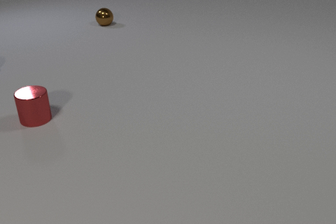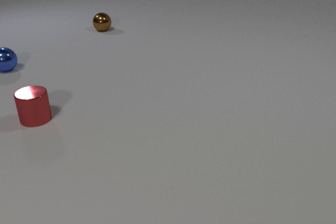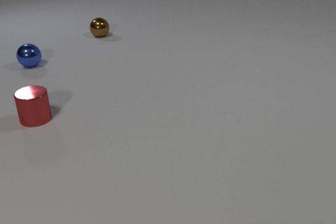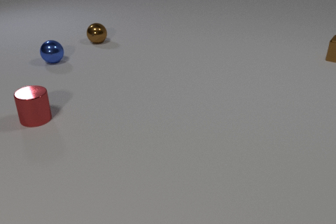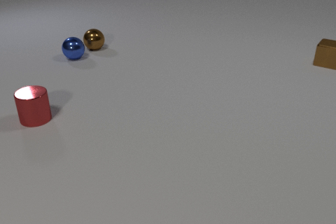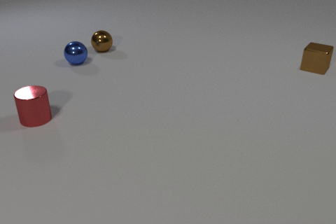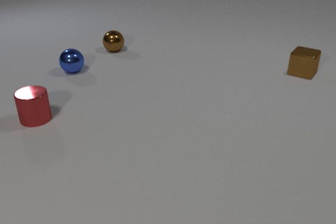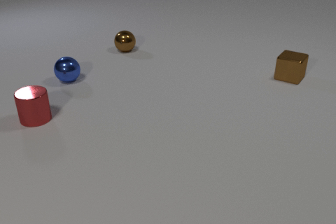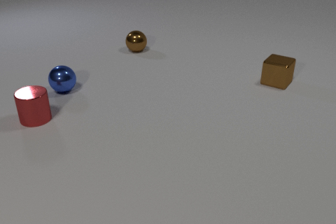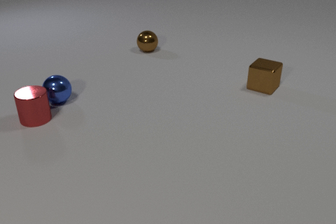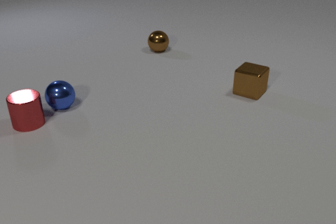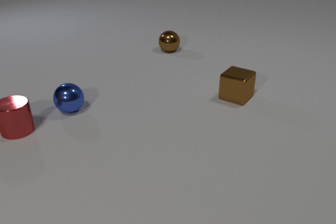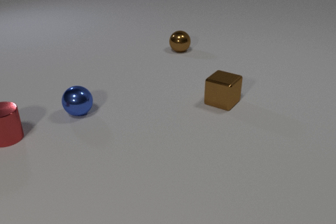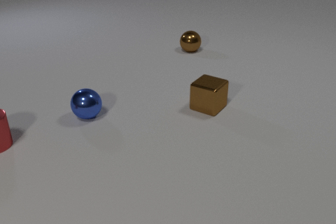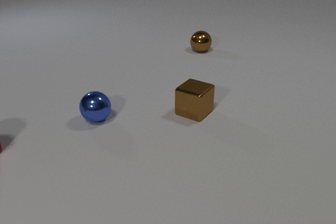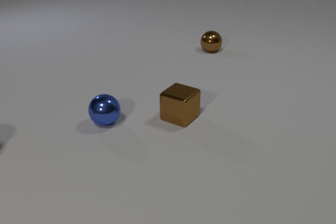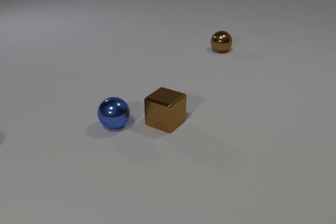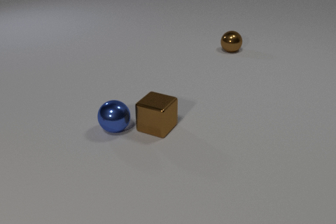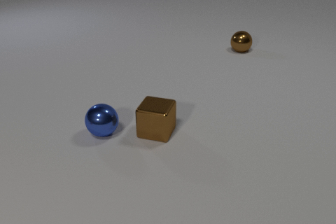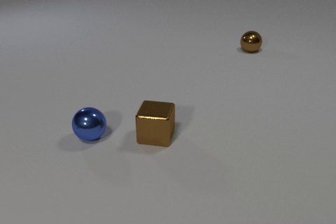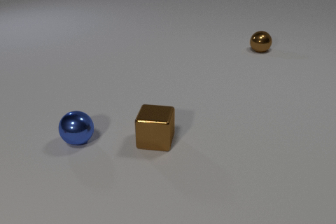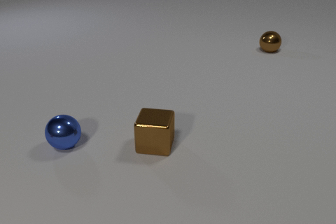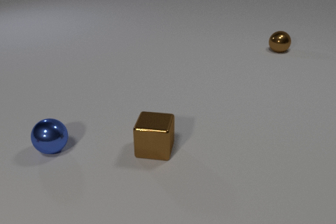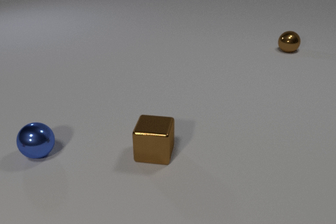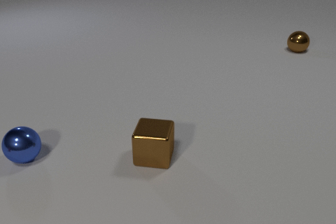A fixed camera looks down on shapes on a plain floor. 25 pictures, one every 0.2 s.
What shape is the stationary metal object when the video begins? cylinder.
How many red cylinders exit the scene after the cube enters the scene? 1.
What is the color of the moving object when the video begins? brown.
0.0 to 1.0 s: The blue metal sphere comes in at the left edge, rolls to the right. The brown metal sphere rolls toward the camera. The brown metal cube comes in at the right edge, slides toward the camera and to the left. The blue metal sphere and the brown metal sphere collide.
1.0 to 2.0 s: The blue metal sphere rolls toward the camera. The brown metal sphere rolls to the right. The red metal cylinder slides to the left and toward the camera. The brown metal cube slides toward the camera and to the left. The blue metal sphere and the red metal cylinder collide.
2.0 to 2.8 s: The blue metal sphere rolls to the right and toward the camera. The brown metal sphere rolls to the right. The red metal cylinder slides to the left and toward the camera. The brown metal cube slides to the left and toward the camera.
2.8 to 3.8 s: The blue metal sphere rolls toward the camera. The brown metal sphere rolls to the right. The brown metal cube slides toward the camera and to the left, spins so that its near face slides to the right, counterclockwise seen from above. The blue metal sphere and the brown metal cube collide.
3.8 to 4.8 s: The blue metal sphere rolls to the left. The brown metal sphere rolls to the right. The brown metal cube slides toward the camera.
